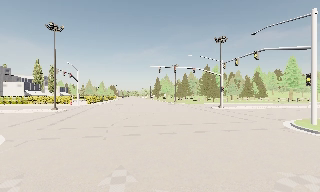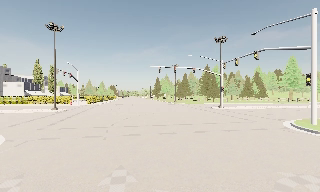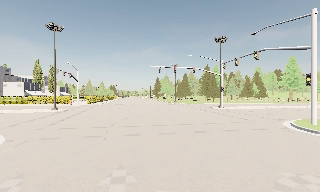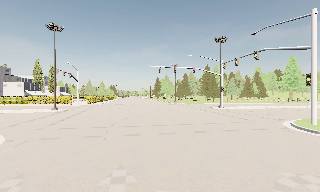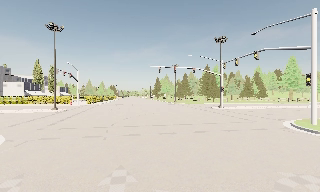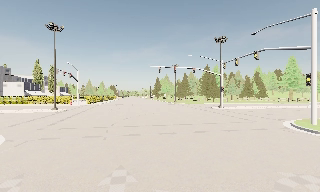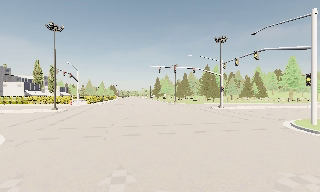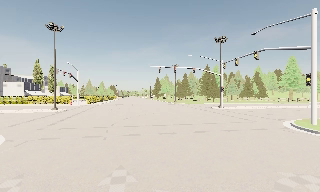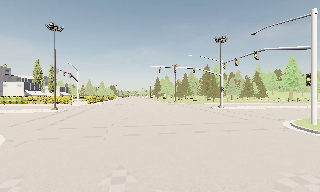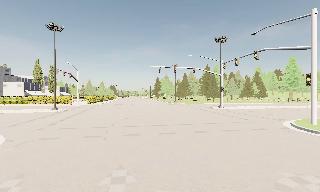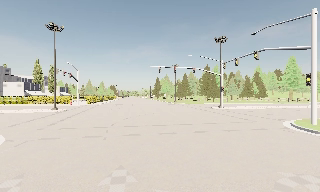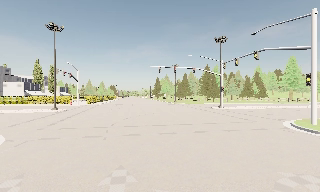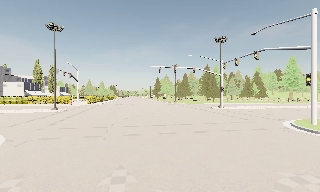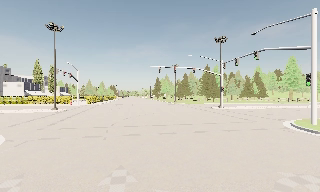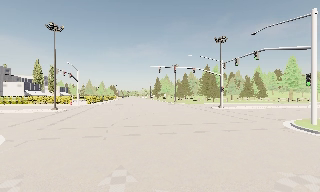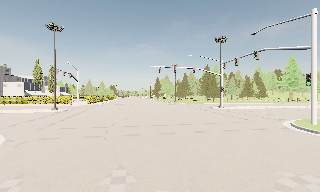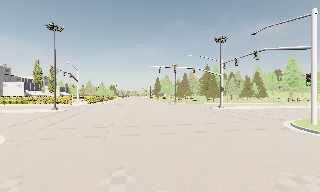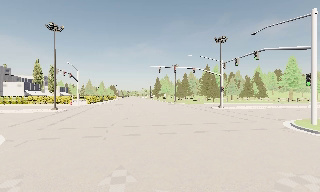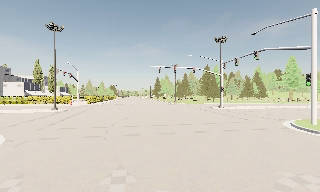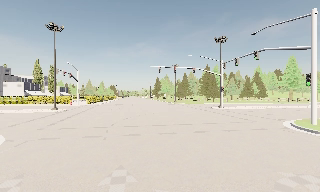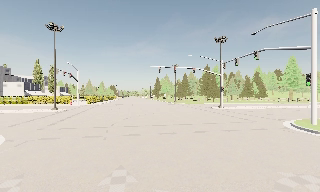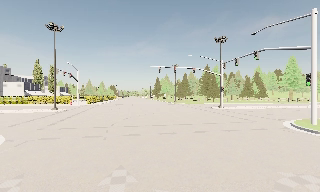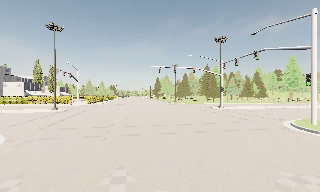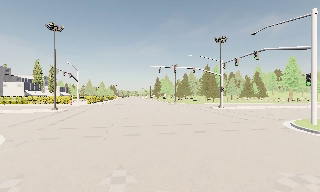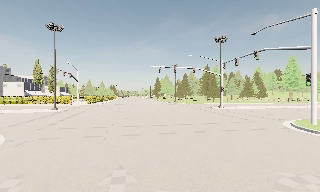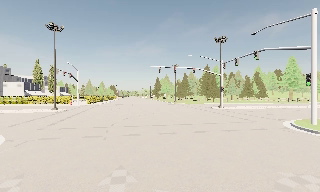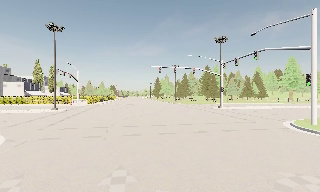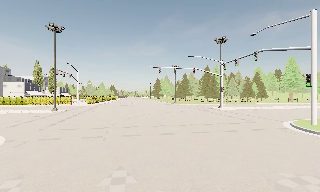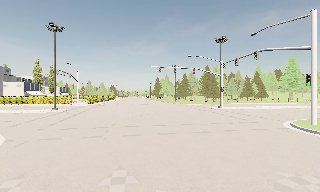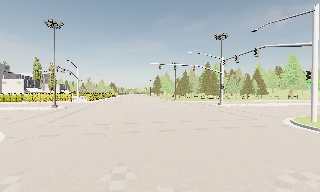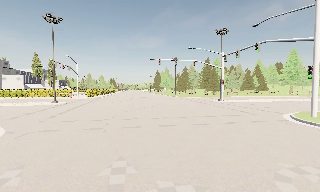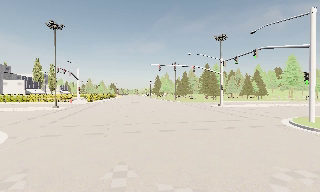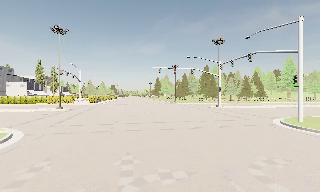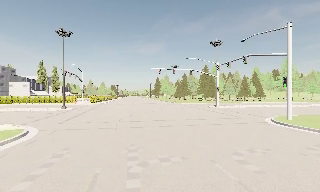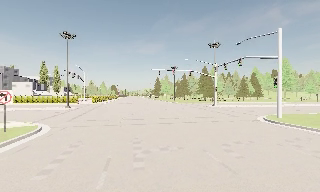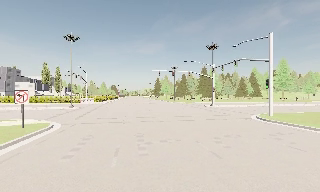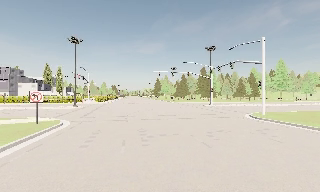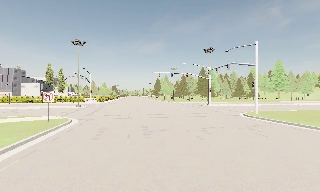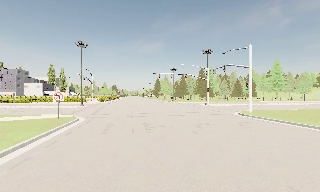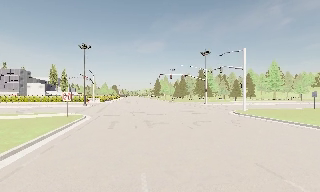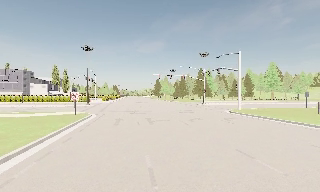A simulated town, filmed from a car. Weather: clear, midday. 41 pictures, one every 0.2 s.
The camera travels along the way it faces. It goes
backward.
0.0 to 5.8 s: The camera keeps its place and its aim.
5.8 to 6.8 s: The camera travels backward, about 3 m, so what stands in front gets smaller. It gains speed.
6.8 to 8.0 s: The camera travels backward, about 7 m, so what stands in front gets smaller.
The film runs backward here.
